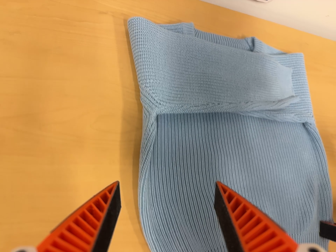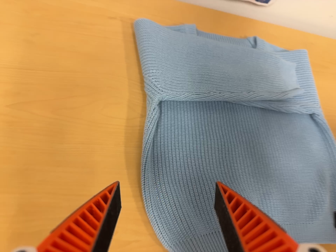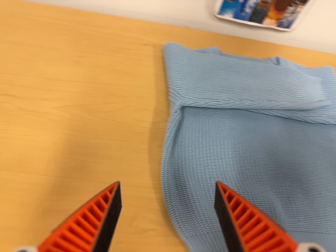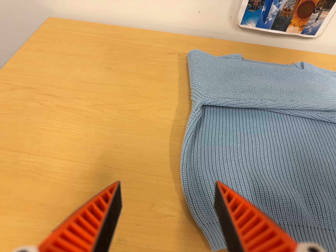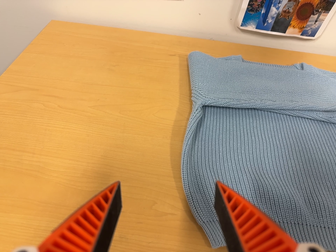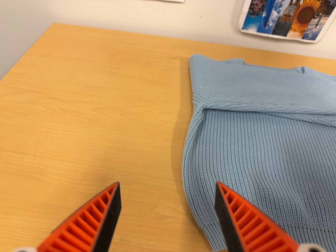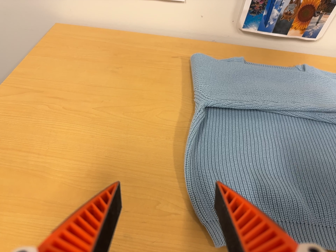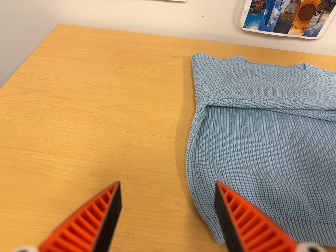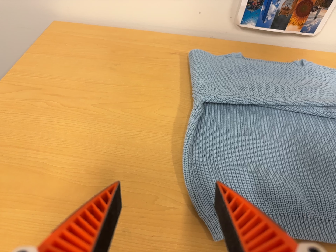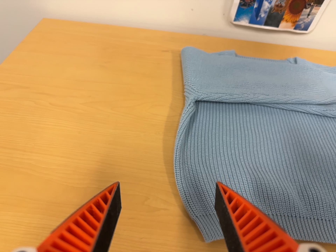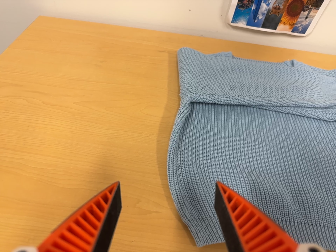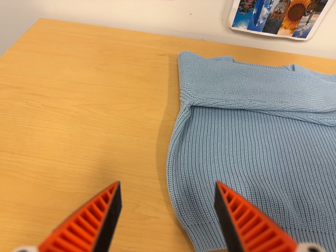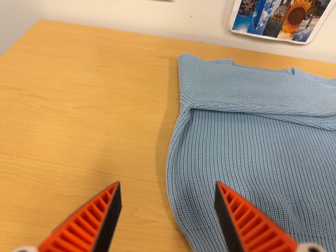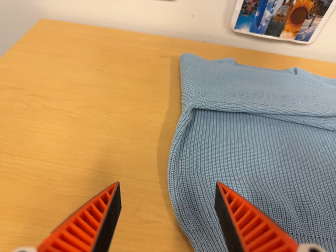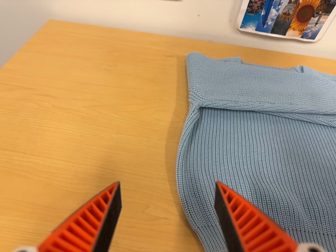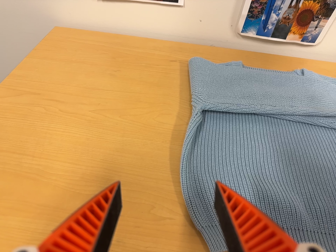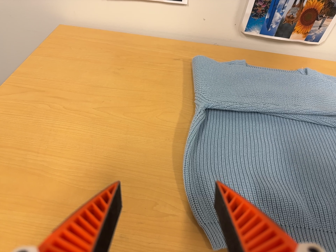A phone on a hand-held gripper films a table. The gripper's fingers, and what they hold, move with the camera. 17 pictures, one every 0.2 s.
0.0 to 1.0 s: The camera swings to its left by about 20 degrees, and the scene slides to the right. It travels toward the bottom of its view, backward and to its right, about 22 cm. Its aim tips toward the top of its view by about 25 degrees.
1.0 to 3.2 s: The camera shifts only a little, or ends up much as it began.
The film runs backward here.
